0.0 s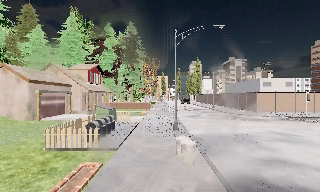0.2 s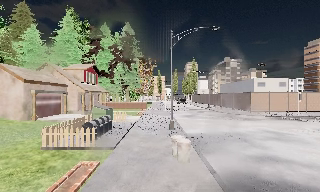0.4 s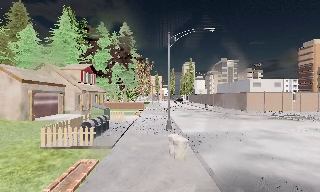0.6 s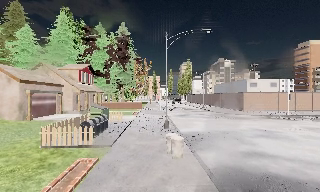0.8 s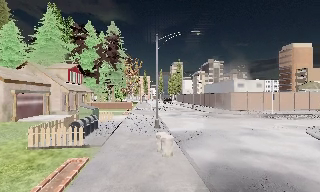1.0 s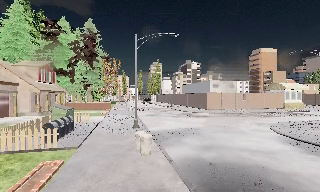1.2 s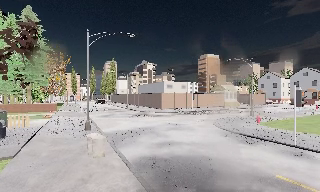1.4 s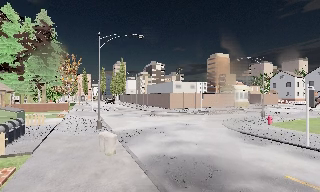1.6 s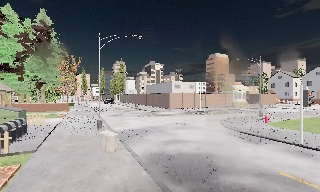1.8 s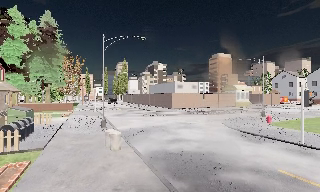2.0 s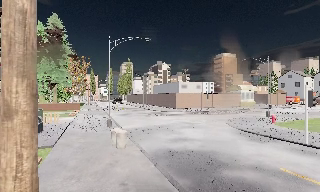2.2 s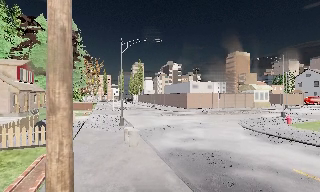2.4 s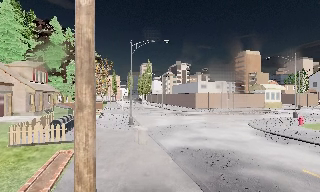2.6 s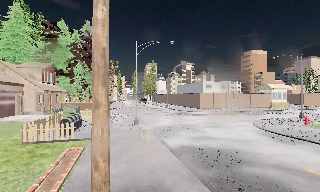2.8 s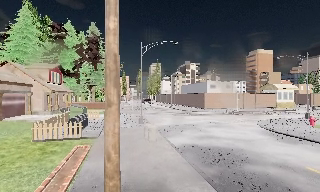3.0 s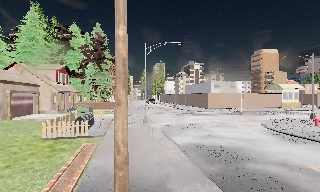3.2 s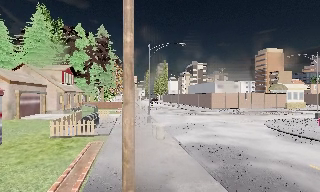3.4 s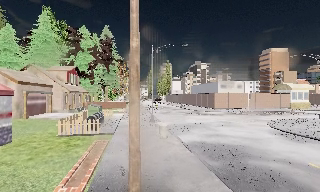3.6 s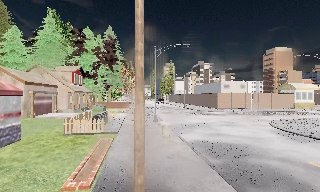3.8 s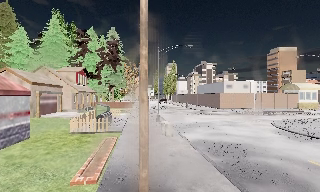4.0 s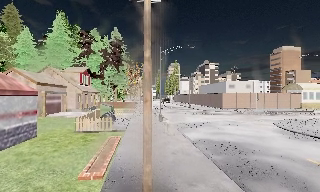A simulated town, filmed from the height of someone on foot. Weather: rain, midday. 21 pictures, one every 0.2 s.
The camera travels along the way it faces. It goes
backward.
0.0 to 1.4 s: The camera pans to its right, which is clockwise from overhead, by about 25 degrees. It travels backward, about 1.5 m, so what stands in front gets smaller.
1.4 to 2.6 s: The camera swings to its left by about 10 degrees, and the scene slides to the right. It travels backward, about 1.5 m, so what stands in front gets smaller.
2.6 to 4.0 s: The camera travels backward, about 1.5 m, so what stands in front gets smaller.
The film runs backward here.
